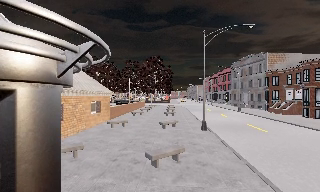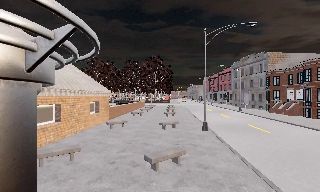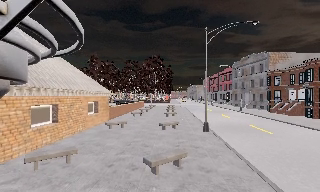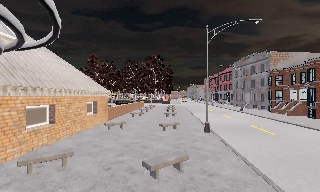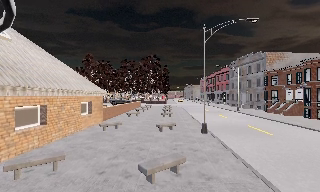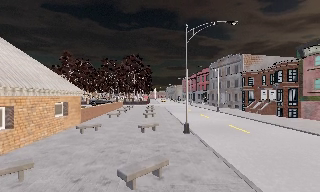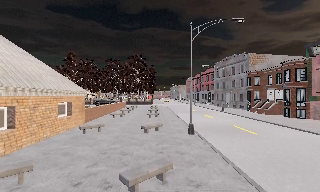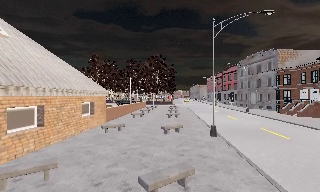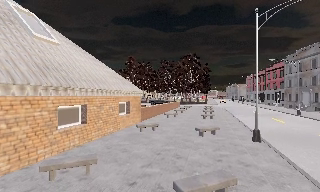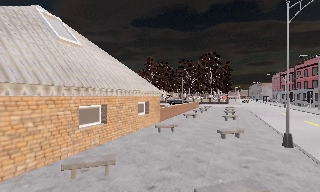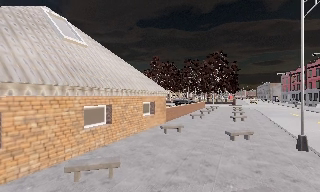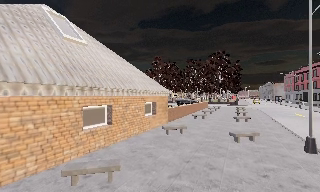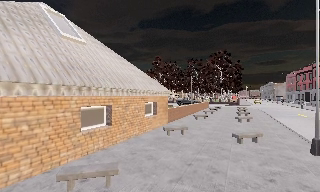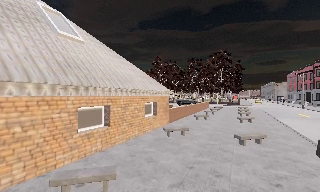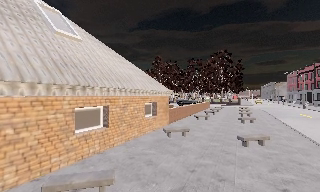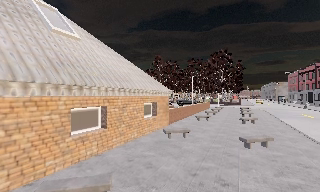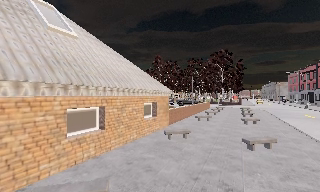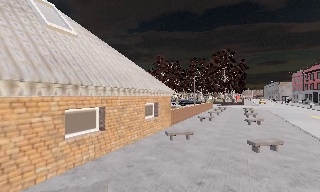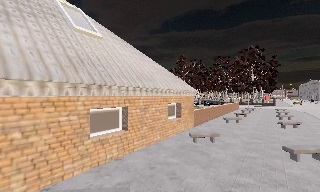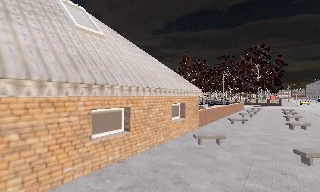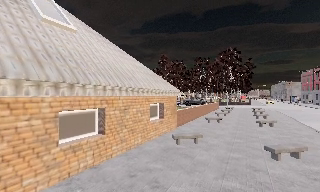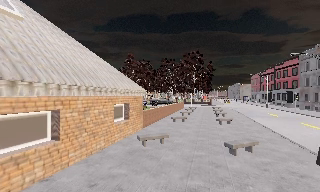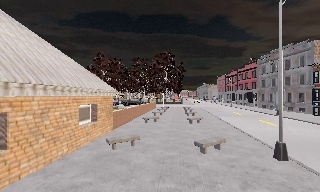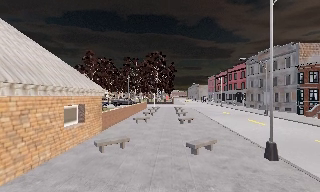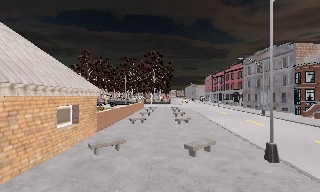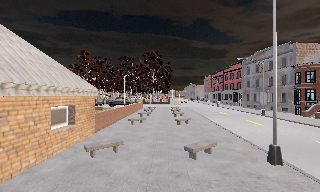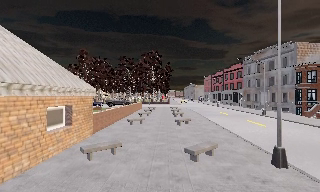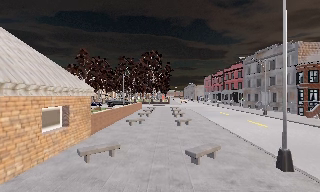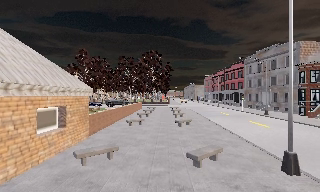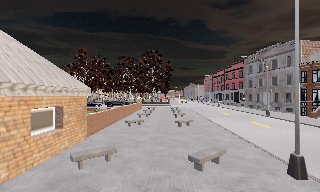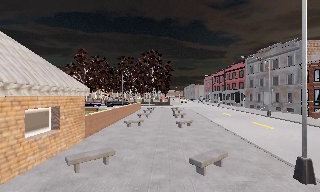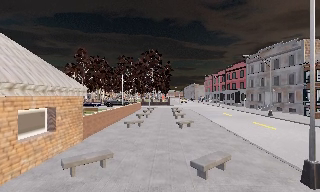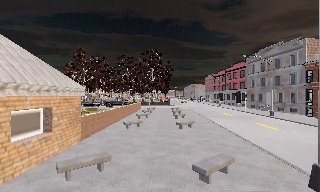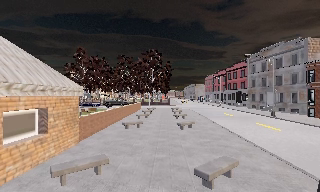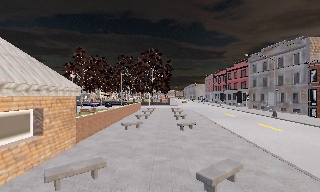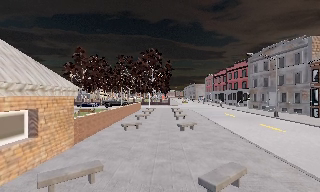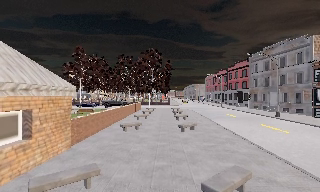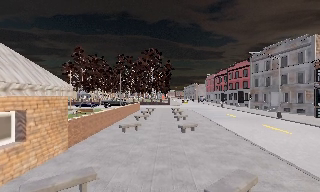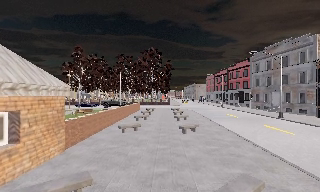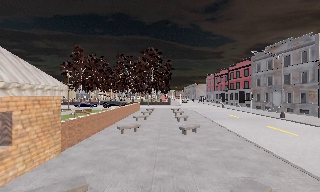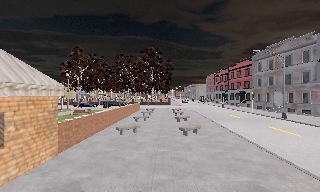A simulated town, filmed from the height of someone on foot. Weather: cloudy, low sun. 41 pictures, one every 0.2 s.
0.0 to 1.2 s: The camera travels forward, about 1.5 m, so what stands in front looms larger.
1.2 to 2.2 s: The camera swings to its left by about 30 degrees, and the scene slides to the right. It travels forward, about 1.5 m, so what stands in front looms larger.
2.2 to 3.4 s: The camera travels forward, about 1.5 m, so what stands in front looms larger.
3.4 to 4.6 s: The scene slides to the left, as the camera pans about 25 degrees to its right. It travels forward, about 1.5 m, so what stands in front looms larger.
4.6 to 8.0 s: The camera travels forward, about 4.5 m, so what stands in front looms larger.
The film runs forward here.
